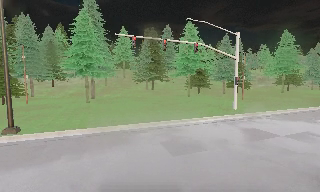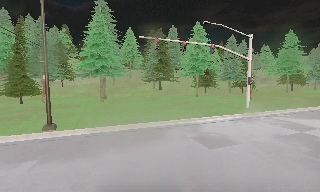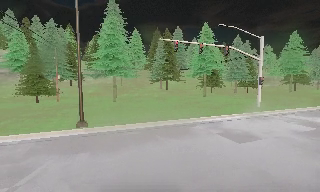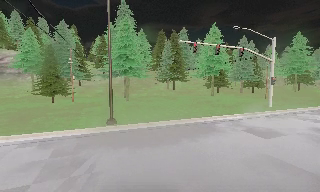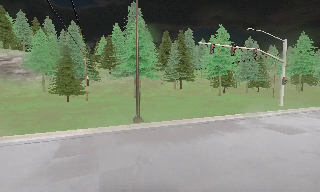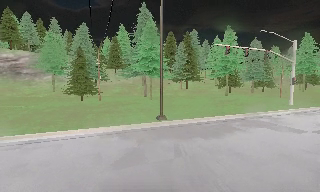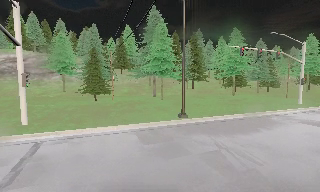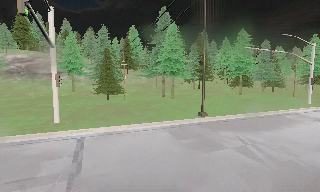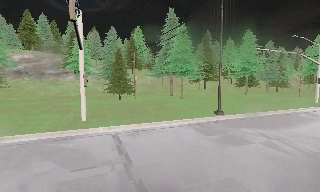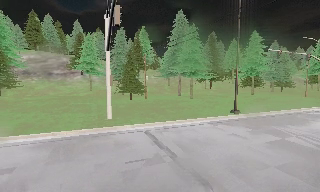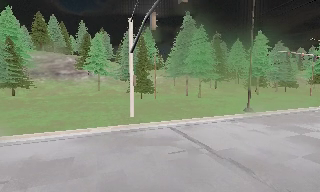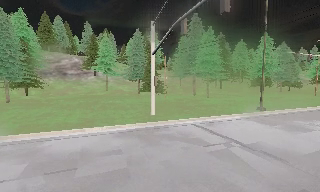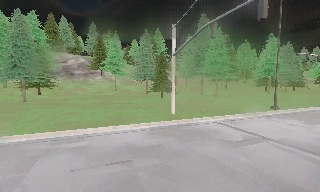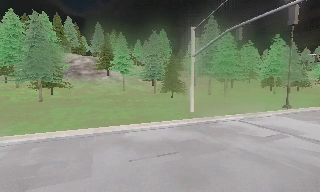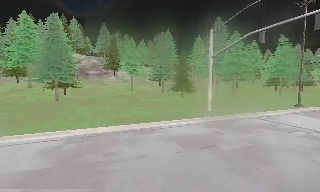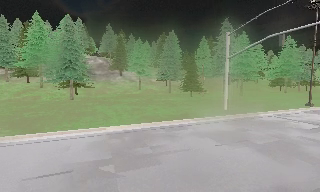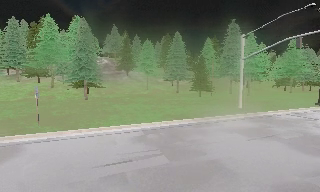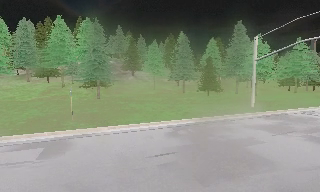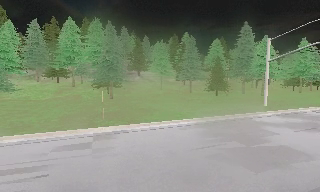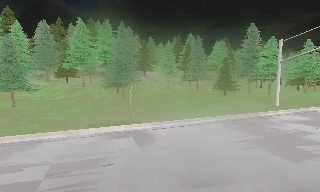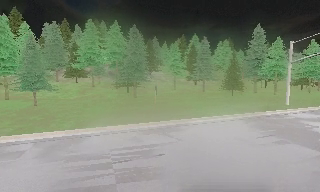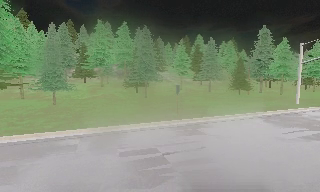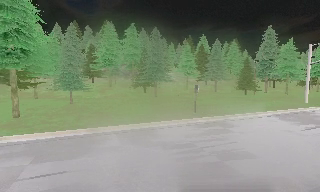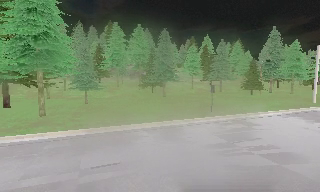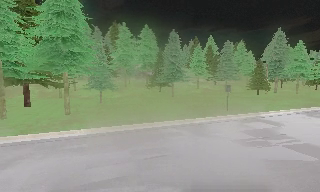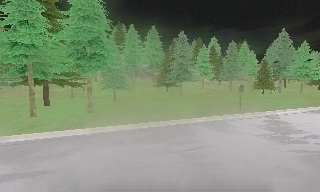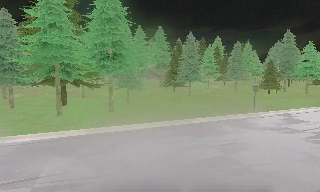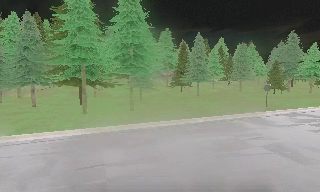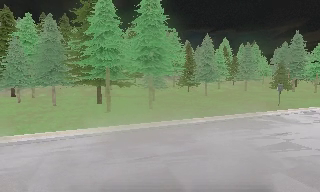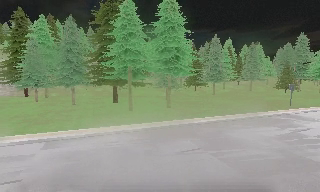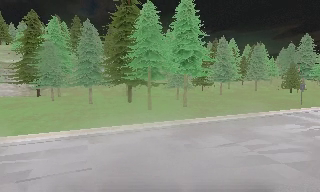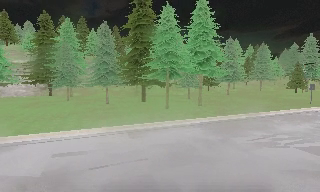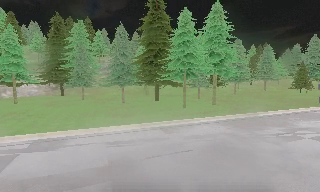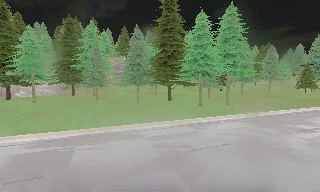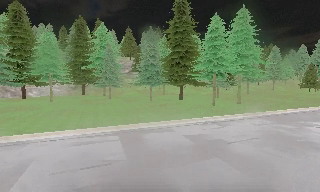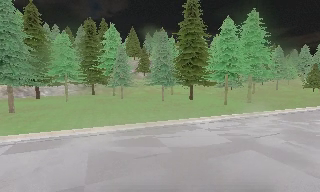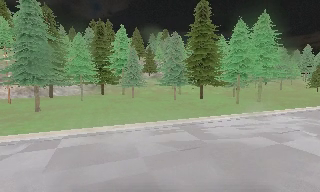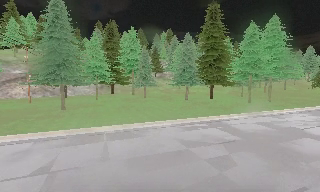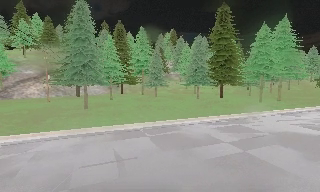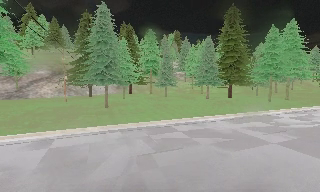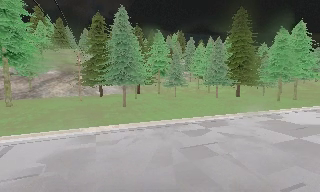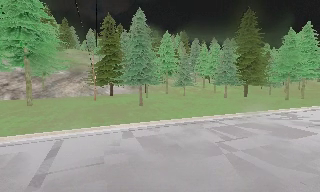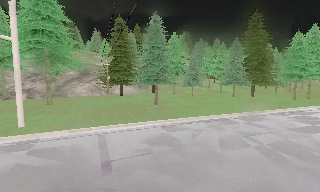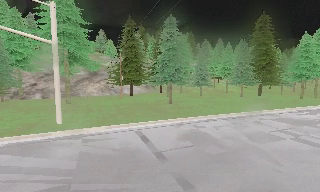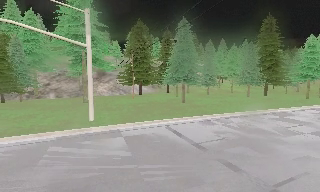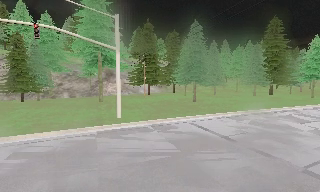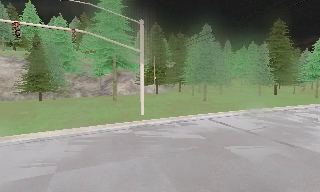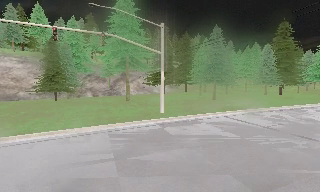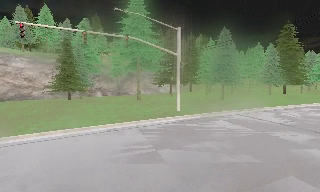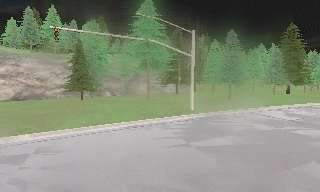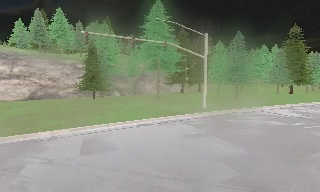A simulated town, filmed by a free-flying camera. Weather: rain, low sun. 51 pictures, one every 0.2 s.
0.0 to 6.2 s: The camera travels to its left, about 60 m, so close, fixed things drift to the right.
6.2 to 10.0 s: The camera travels to its left and backward, about 40 m, so close, fixed things drift to the right.
The film runs forward here.
